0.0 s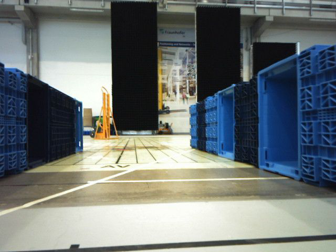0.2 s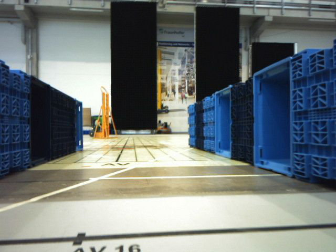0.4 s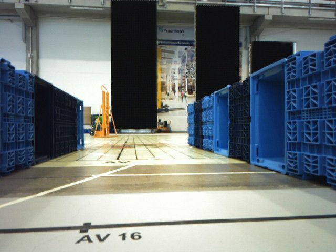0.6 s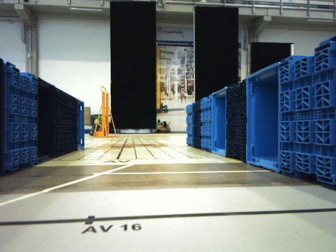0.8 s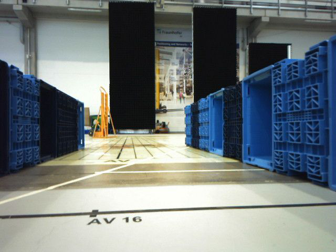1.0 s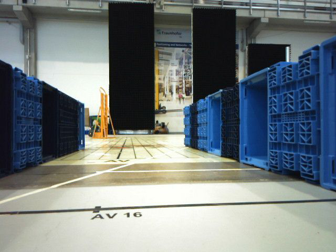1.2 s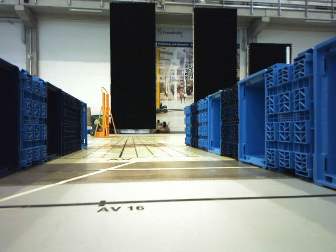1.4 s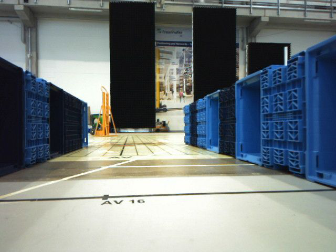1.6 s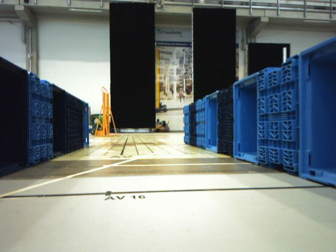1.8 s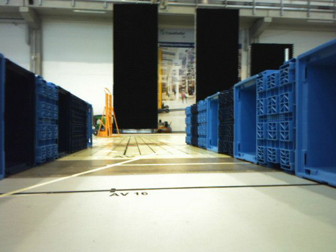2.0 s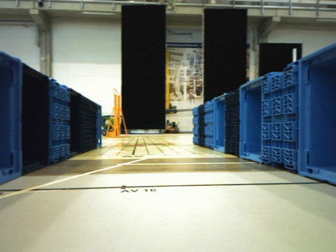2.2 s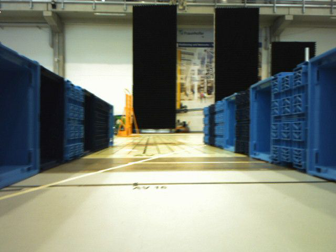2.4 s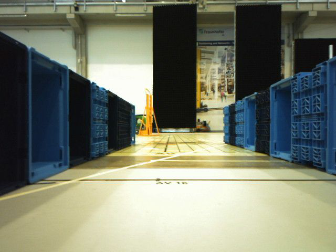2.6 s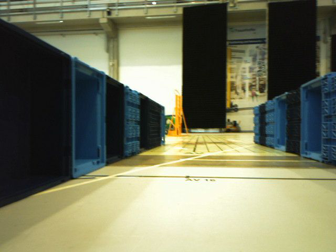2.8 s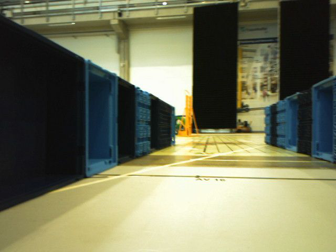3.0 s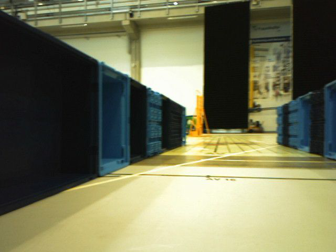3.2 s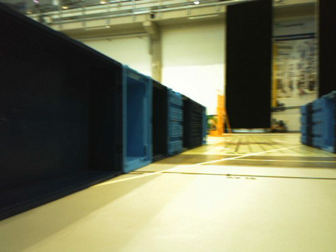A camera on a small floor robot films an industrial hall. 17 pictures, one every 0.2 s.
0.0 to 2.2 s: The camera travels backward, about 0.4 m, so what stands in front gets smaller.
2.2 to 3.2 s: The camera pans to its left, which is counterclockwise from overhead, by about 15 degrees. It travels backward, about 0.2 m, so what stands in front gets smaller.
The film runs backward here.
